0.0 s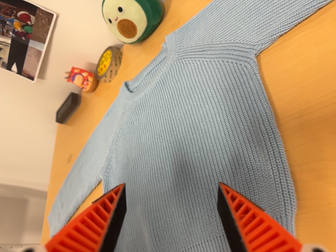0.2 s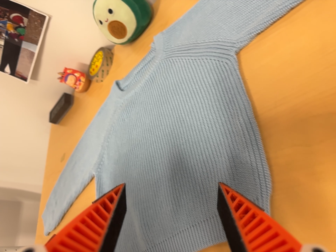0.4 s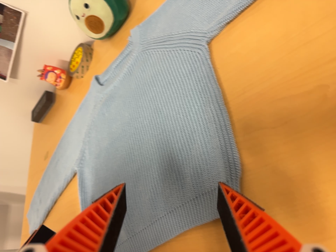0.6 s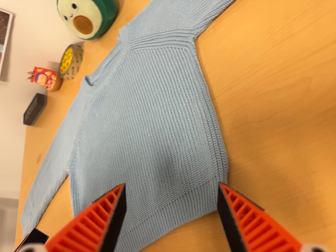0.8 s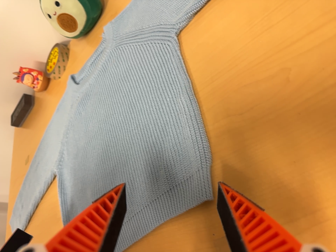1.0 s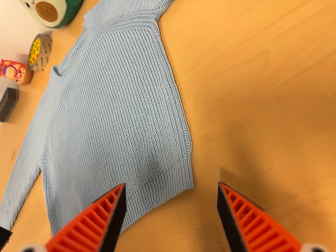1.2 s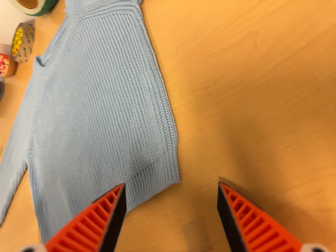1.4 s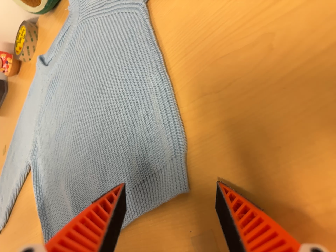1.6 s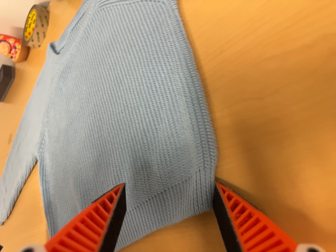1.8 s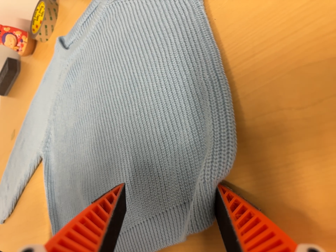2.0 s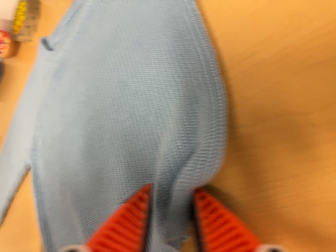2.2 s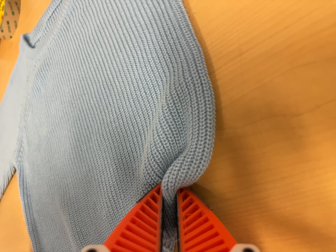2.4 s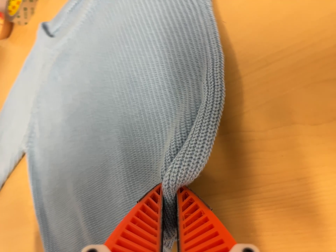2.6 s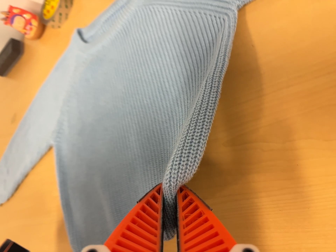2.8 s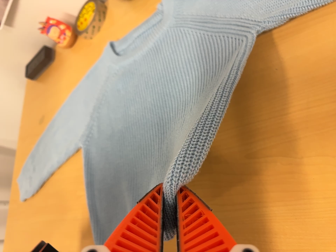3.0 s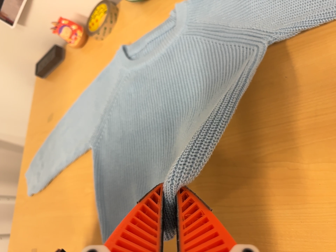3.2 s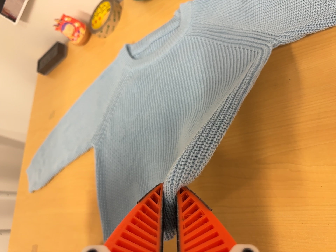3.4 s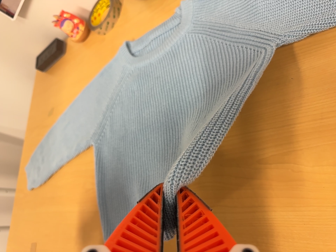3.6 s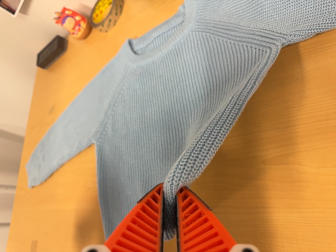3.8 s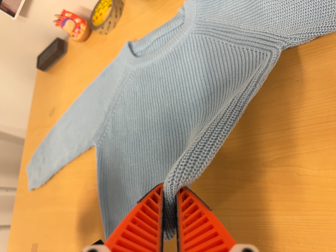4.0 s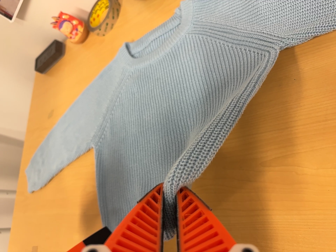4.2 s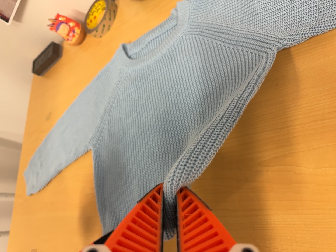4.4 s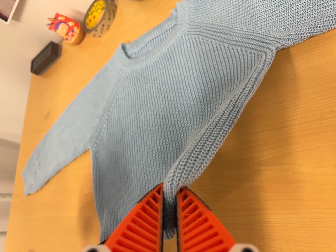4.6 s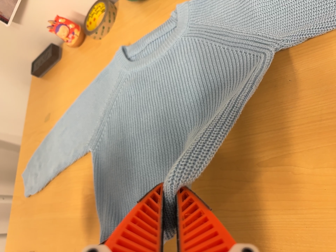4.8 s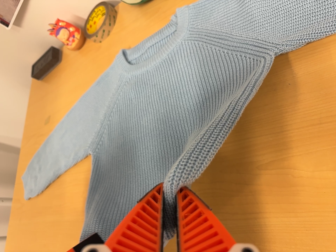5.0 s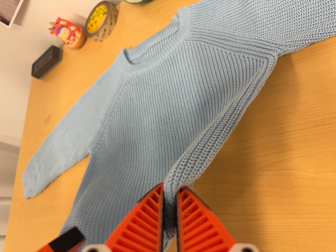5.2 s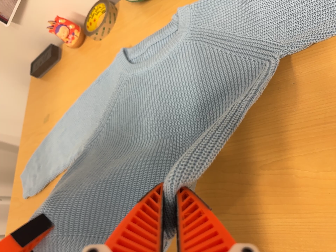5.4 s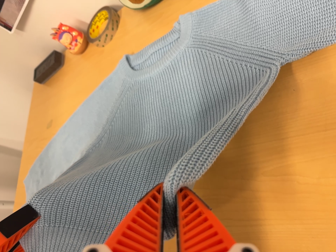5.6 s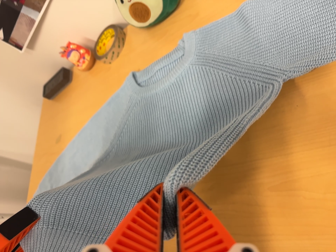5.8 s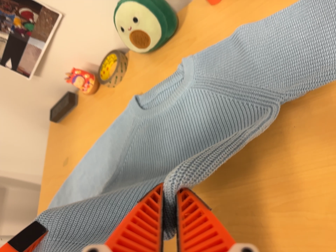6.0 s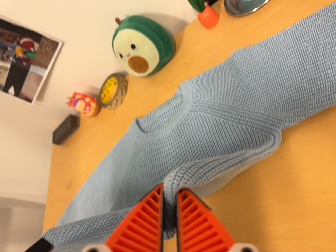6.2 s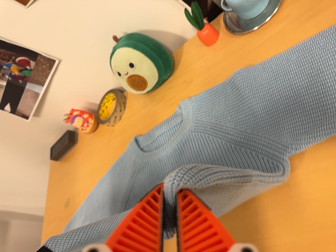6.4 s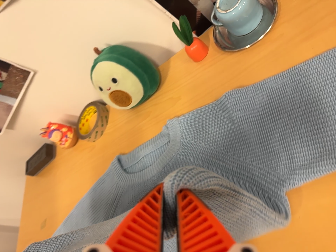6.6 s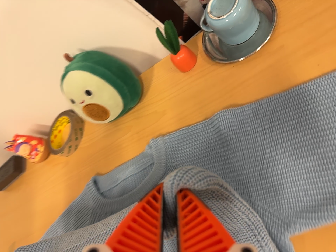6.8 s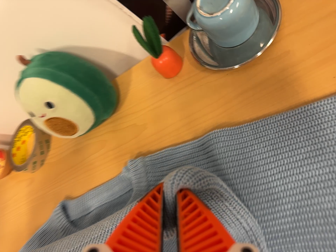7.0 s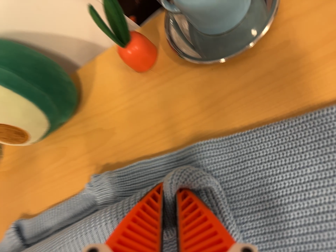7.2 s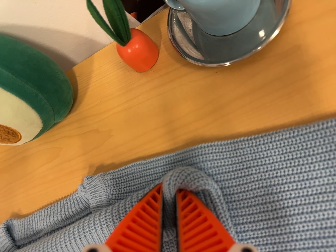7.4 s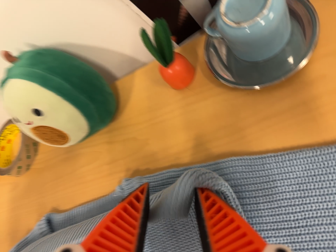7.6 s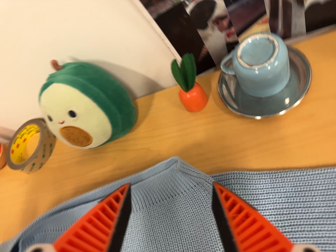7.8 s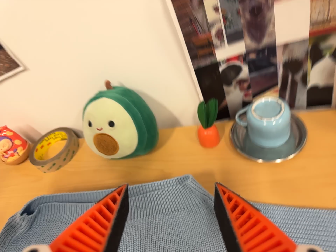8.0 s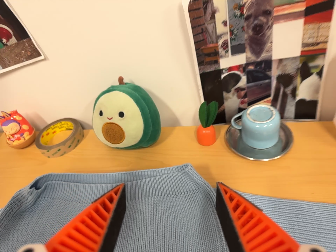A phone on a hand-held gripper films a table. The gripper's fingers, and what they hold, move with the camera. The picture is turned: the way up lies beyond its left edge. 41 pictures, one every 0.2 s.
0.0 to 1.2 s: The camera travels to its right, about 10 cm, so close, fixed things drift to the left. It rolls about its line of sight by about 10 degrees, and the scene rotates counterclockwise.
1.2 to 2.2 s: The camera travels forward, toward the top of its view and to its left, about 10 cm, so what stands in front looms larger.
2.2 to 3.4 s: The camera travels to its left and backward, about 14 cm, so close, fixed things drift to the right. It rolls about its line of sight by about 15 degrees, and the scene rotates clockwise.
3.4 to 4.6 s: The camera keeps its place and its aim.
4.6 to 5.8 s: The camera shifts only a little, or ends up much as it began.
5.8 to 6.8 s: The camera swings to its right by about 10 degrees, and the scene slides to the left. It travels toward the top of its view and forward, about 24 cm, so close, fixed things drift downward.
6.8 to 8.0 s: The camera travels backward, to its left and toward the bottom of its view, about 18 cm, so what stands in front gets smaller. Its aim tips toward the top of its view by about 25 degrees, and the scene shifts downward. It rolls about its line of sight by about 30 degrees, and the scene rotates clockwise.
The film runs forward here.
